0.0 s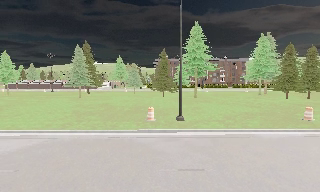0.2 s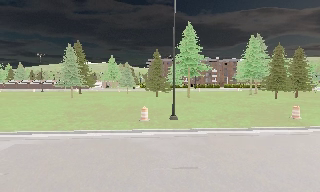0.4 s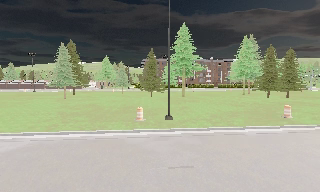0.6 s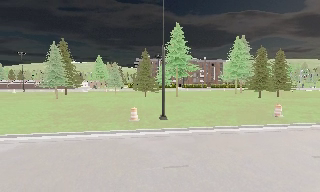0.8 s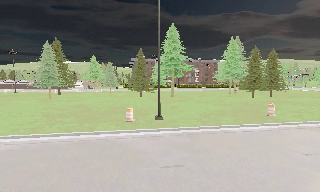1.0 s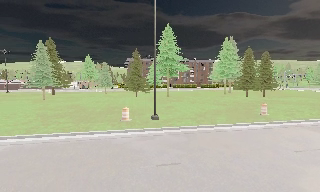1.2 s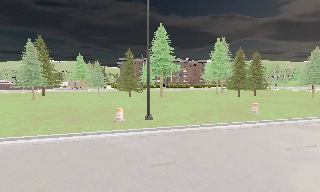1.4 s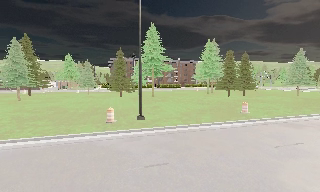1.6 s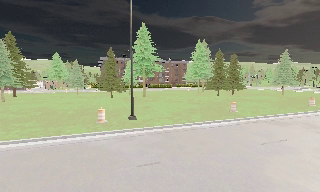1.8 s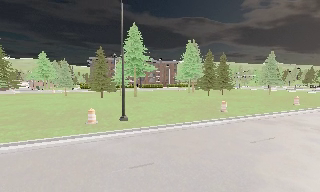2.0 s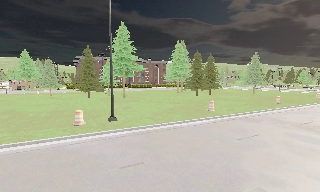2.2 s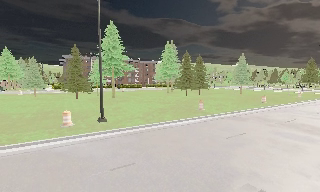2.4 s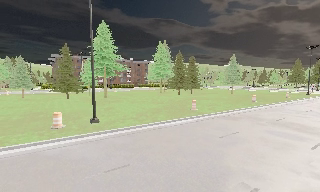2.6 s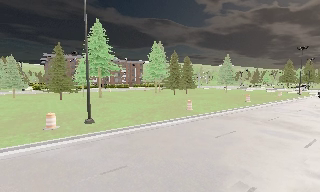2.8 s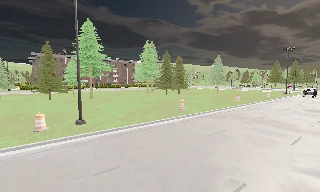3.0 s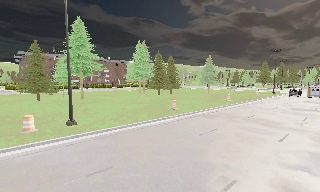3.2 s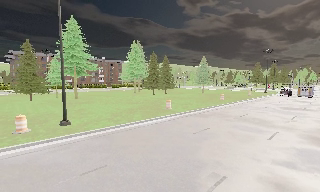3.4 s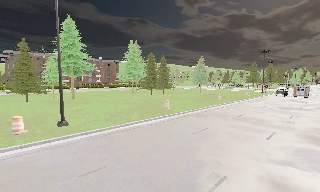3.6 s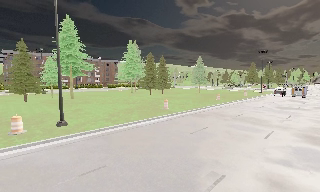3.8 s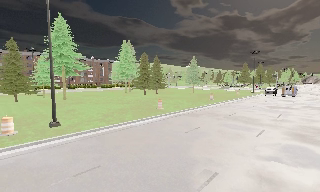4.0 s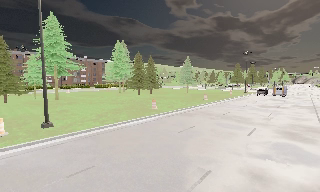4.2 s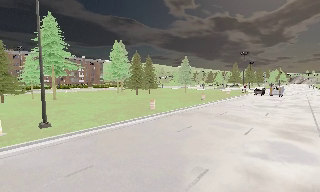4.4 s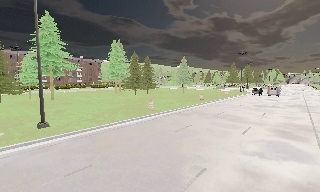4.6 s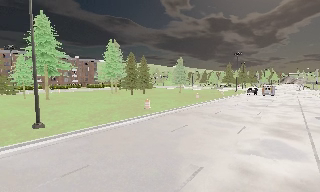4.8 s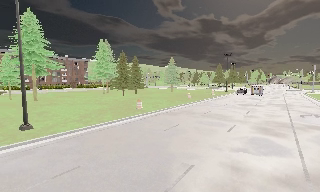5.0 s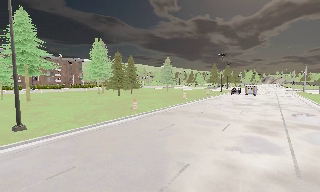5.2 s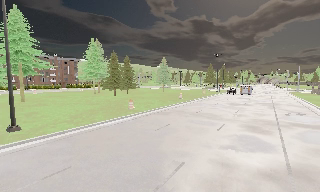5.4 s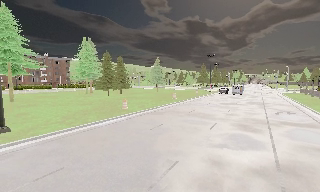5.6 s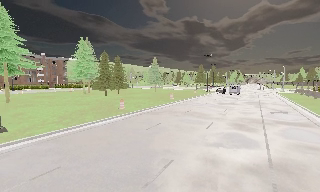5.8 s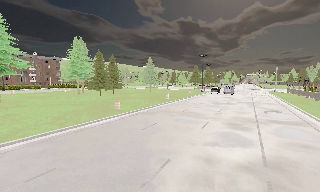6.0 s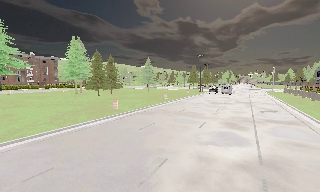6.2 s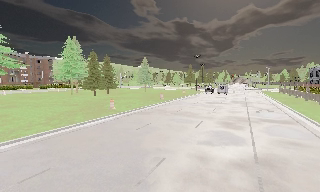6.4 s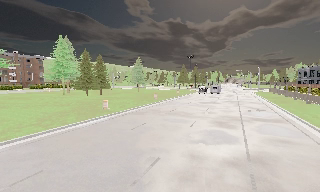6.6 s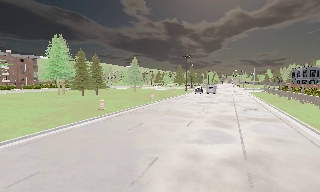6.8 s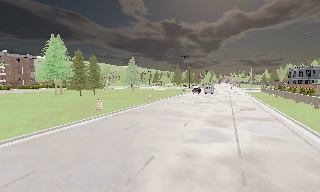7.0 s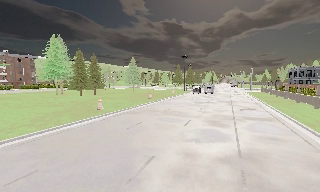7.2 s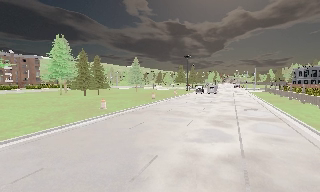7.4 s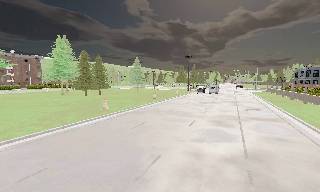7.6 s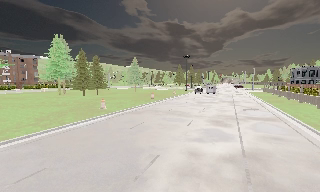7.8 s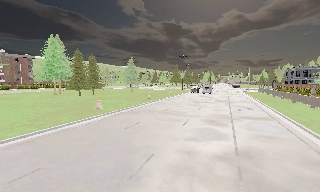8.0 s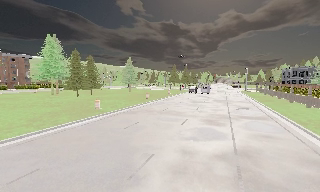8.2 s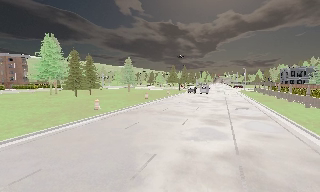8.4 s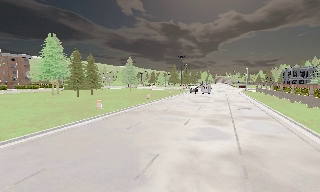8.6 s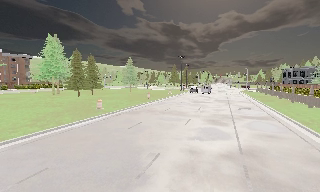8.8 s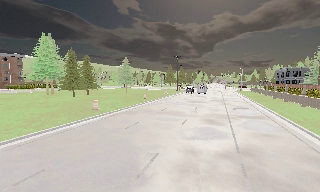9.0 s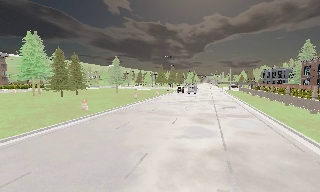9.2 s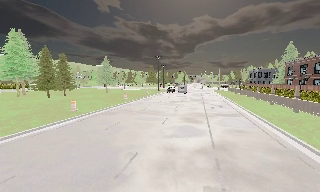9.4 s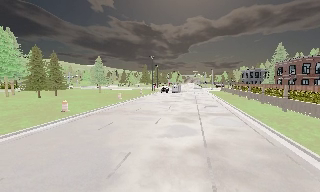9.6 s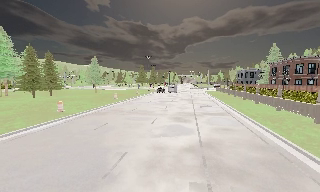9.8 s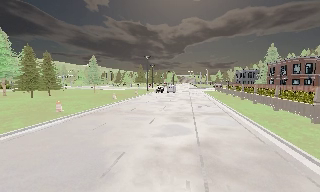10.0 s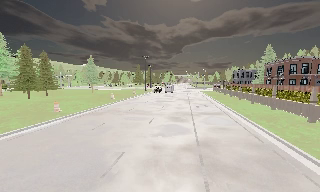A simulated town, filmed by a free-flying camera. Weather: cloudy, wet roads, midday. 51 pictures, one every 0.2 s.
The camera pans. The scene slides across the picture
to the left.
The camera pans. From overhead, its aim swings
clockwise.
0.0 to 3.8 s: The scene slides to the left, as the camera pans about 45 degrees to its right. It travels to its left and backward, about 1 m.
3.8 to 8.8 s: The camera pans to its right, which is clockwise from overhead, by about 25 degrees. It travels backward and to its left, about 1.5 m, so what stands in front gets smaller.
8.8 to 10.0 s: The camera swings to its right by about 10 degrees, and the scene slides to the left.
The film runs backward here.
